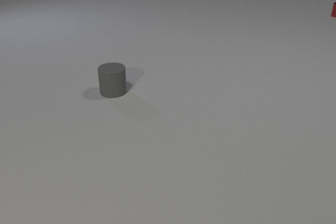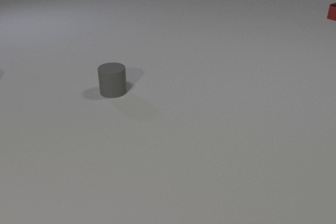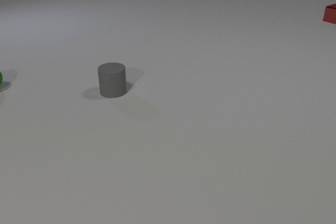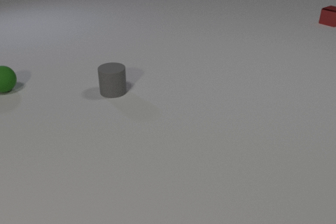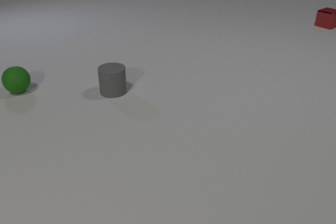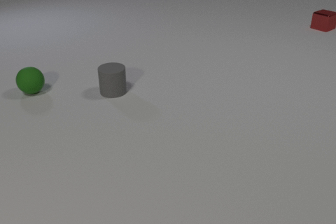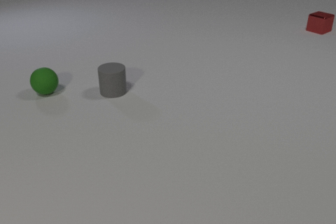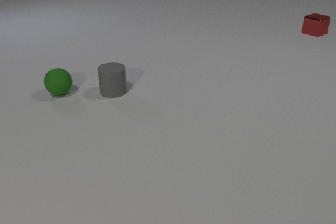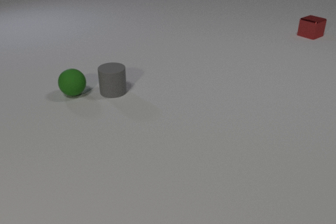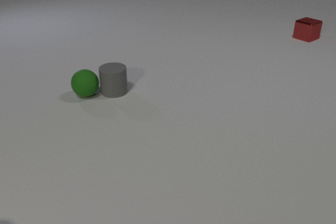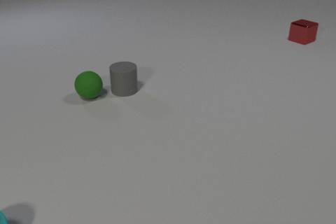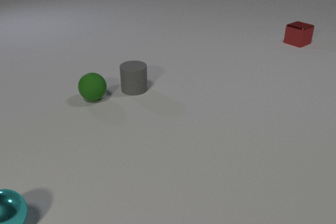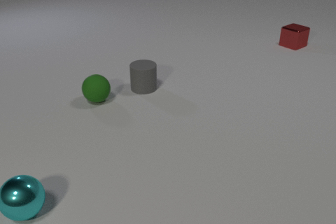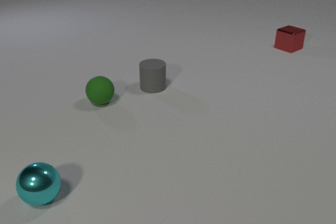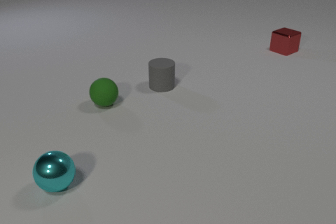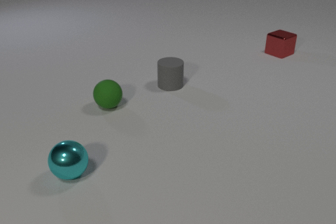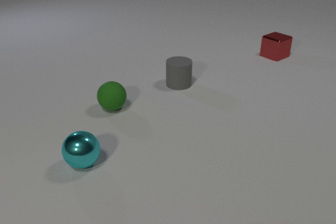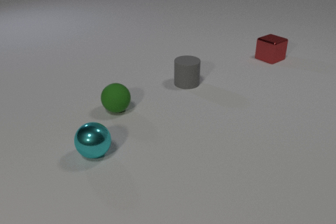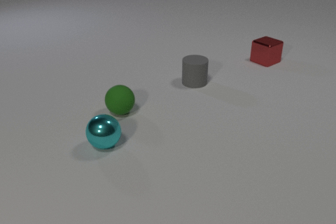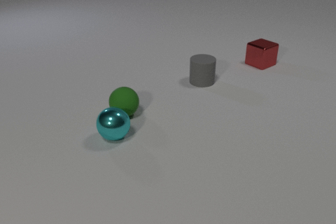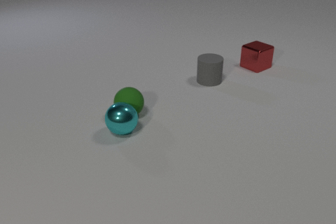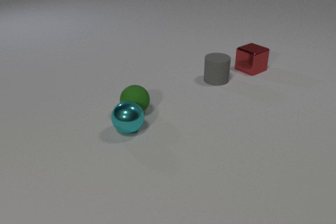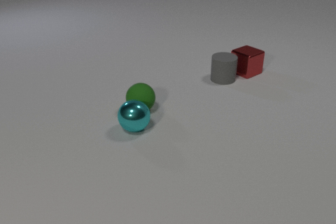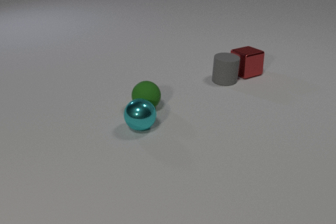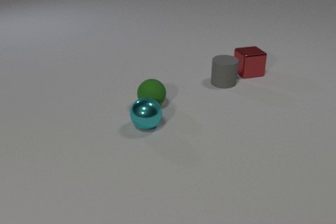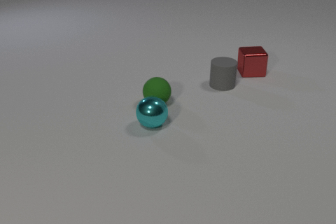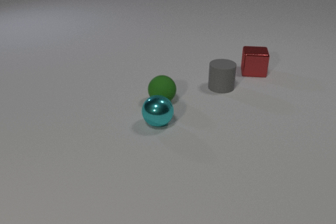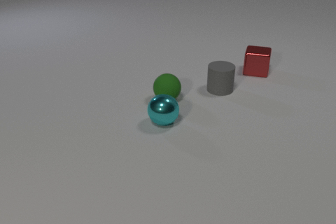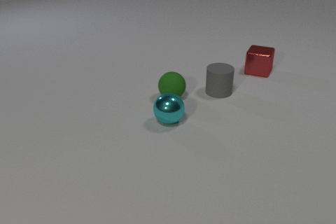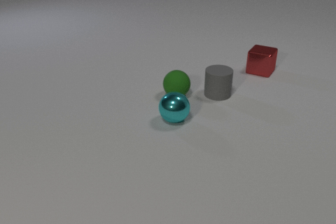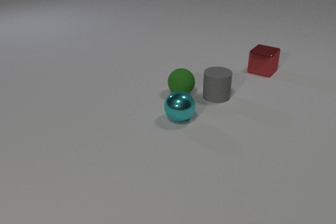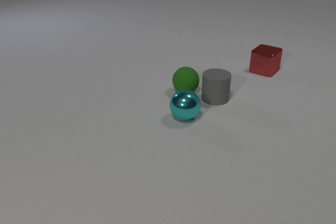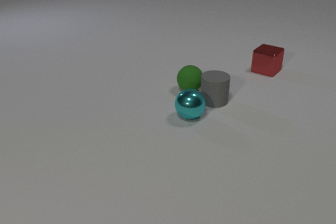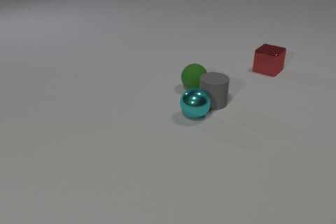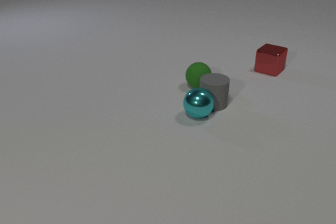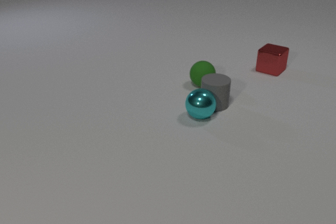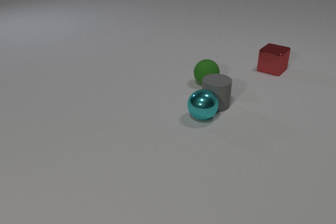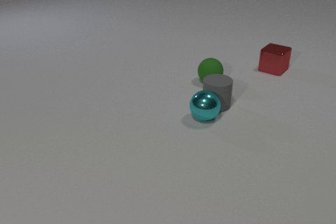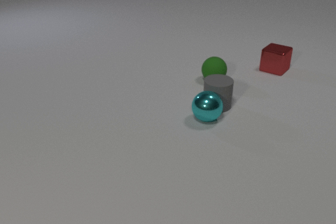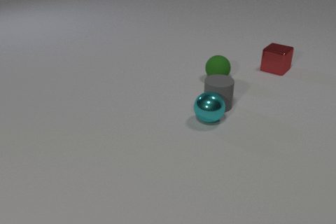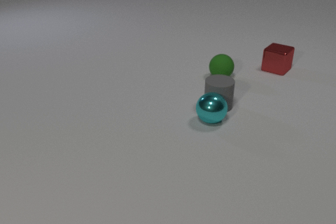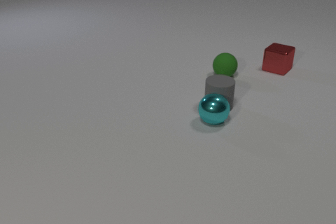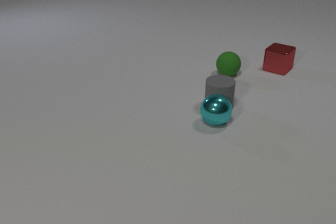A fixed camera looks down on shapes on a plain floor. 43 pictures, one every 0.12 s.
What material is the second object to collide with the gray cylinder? metal.
What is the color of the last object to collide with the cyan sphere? gray.
How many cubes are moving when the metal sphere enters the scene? 1.
0.00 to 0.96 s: The green rubber sphere comes in at the left edge, rolls to the right and toward the camera. The red metal cube slides toward the camera.
0.96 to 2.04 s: The green rubber sphere rolls toward the camera and to the right. The gray rubber cylinder slides to the right. The red metal cube slides toward the camera and to the left. The cyan metal sphere comes in at the left edge, rolls to the right and away from the camera. The green rubber sphere and the gray rubber cylinder collide.
2.04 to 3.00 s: The green rubber sphere rolls to the right. The gray rubber cylinder slides to the right. The red metal cube slides toward the camera and to the left, spins so that its near face slides to the left, clockwise seen from above. The cyan metal sphere rolls to the right and away from the camera. The green rubber sphere and the cyan metal sphere collide. The gray rubber cylinder and the red metal cube collide.
3.00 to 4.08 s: The green rubber sphere rolls to the right and away from the camera. The gray rubber cylinder slides toward the camera. The red metal cube slides to the right and away from the camera, spins so that its near face slides to the left, clockwise seen from above. The cyan metal sphere rolls to the right and away from the camera. The gray rubber cylinder and the cyan metal sphere collide.
4.08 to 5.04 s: The green rubber sphere rolls away from the camera and to the right. The red metal cube slides to the right and away from the camera. The cyan metal sphere rolls to the right and toward the camera.
